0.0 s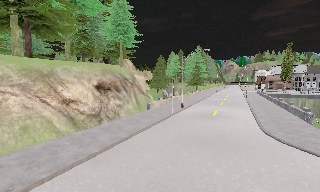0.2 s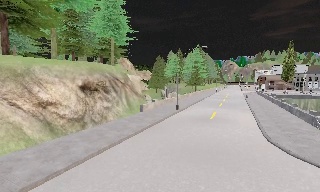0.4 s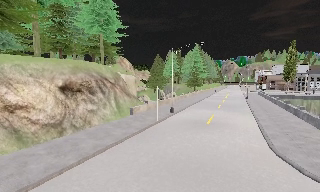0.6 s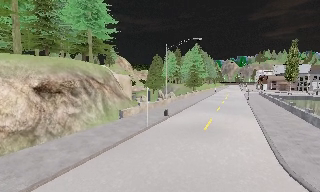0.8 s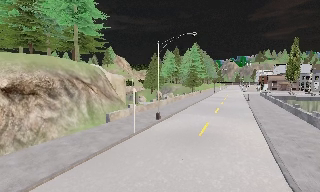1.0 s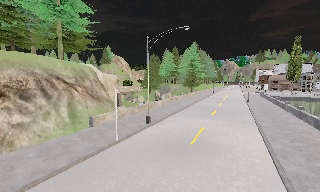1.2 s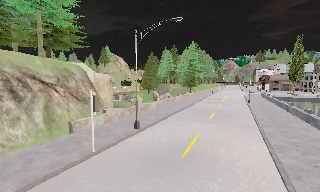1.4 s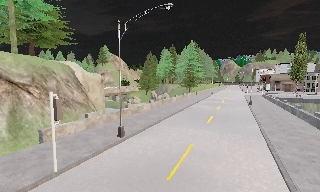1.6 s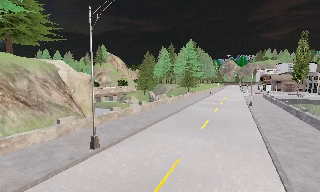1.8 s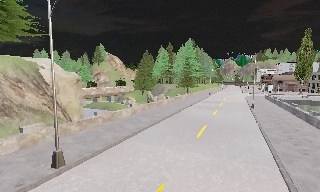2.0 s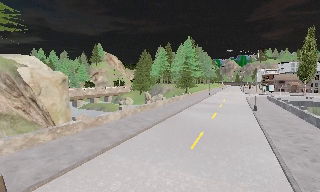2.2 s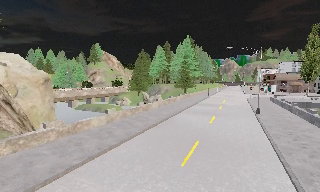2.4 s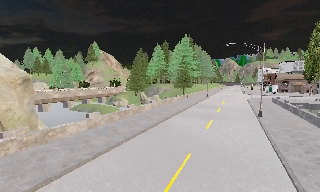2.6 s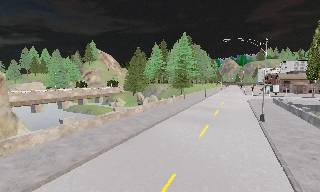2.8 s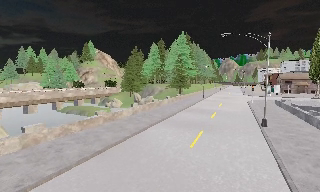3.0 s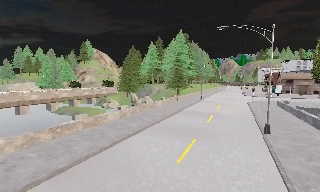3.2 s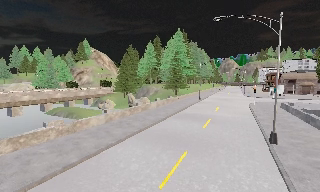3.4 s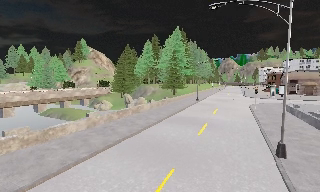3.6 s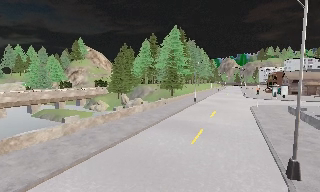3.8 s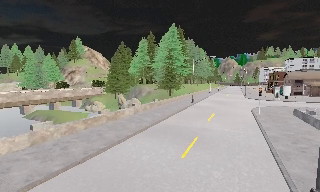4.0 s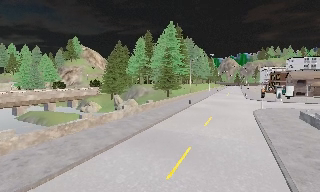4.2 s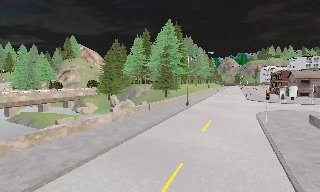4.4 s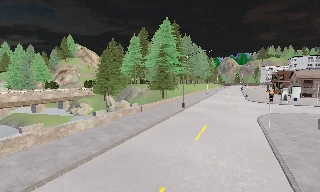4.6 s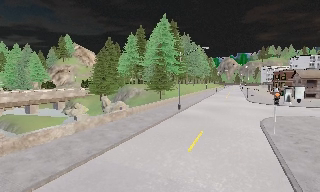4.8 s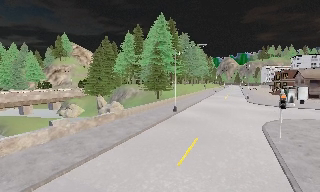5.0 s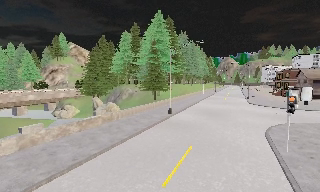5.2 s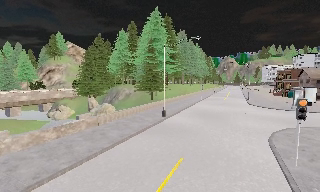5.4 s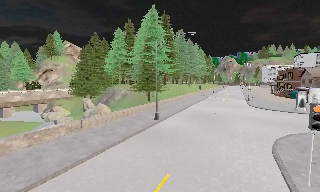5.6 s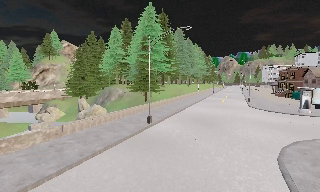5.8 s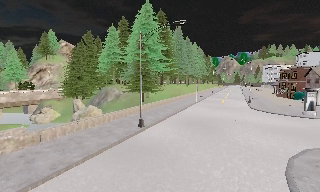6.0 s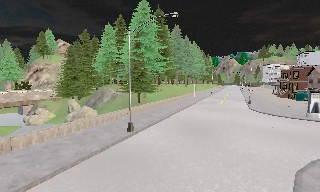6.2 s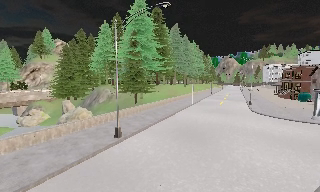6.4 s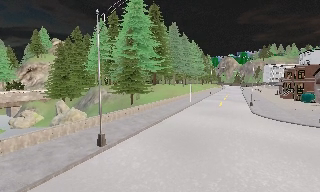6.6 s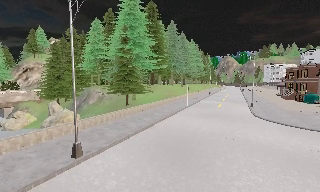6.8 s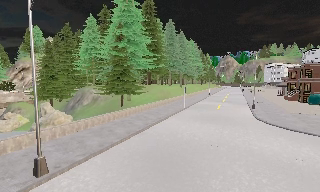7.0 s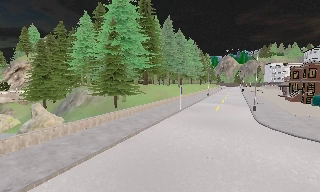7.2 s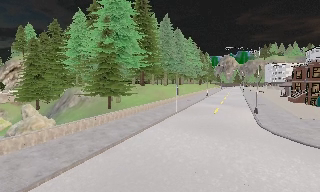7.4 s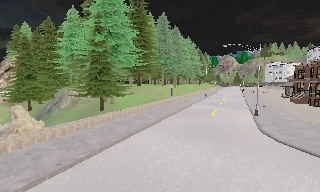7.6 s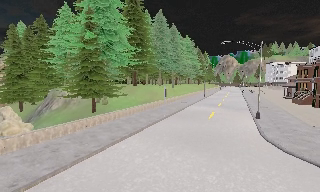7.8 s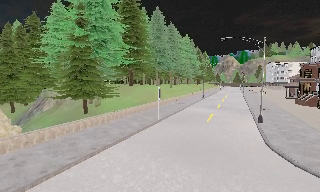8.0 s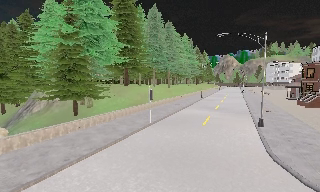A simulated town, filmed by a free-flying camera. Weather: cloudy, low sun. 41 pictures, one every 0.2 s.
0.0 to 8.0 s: The camera travels forward and to its right, about 70 m, so what stands in front looms larger.
The film runs forward here.
